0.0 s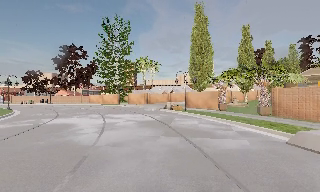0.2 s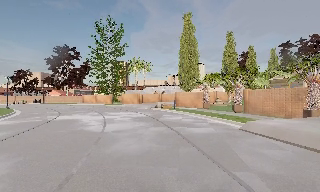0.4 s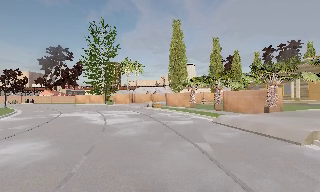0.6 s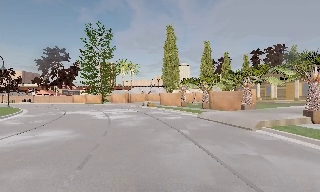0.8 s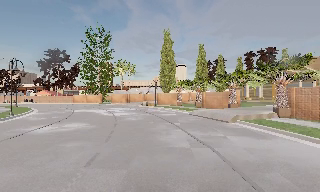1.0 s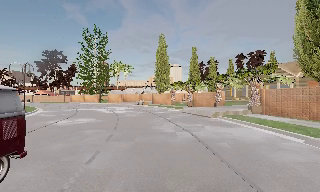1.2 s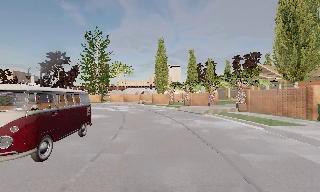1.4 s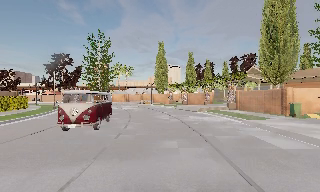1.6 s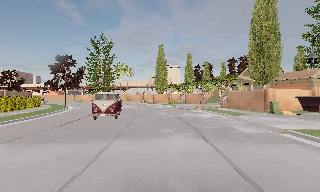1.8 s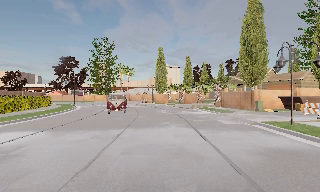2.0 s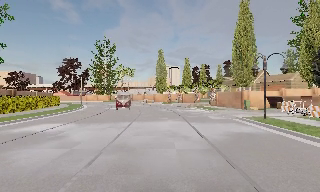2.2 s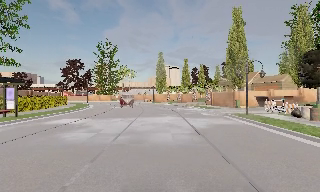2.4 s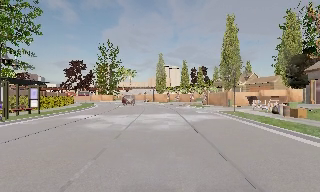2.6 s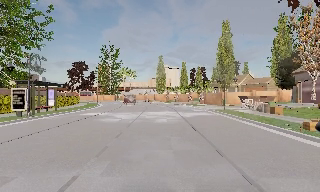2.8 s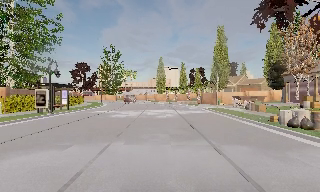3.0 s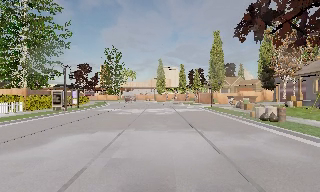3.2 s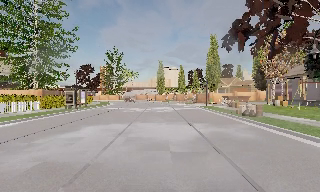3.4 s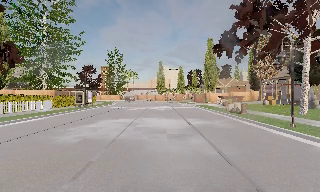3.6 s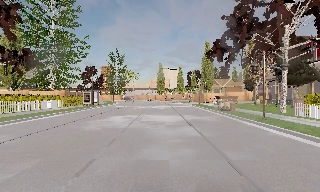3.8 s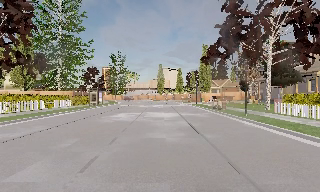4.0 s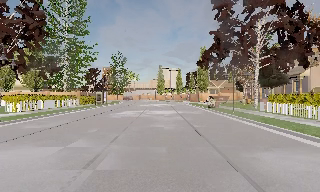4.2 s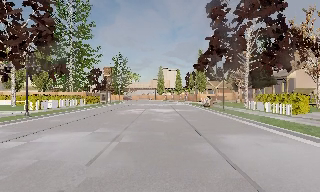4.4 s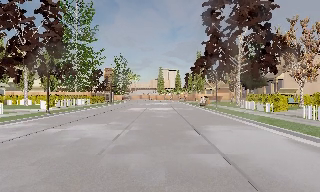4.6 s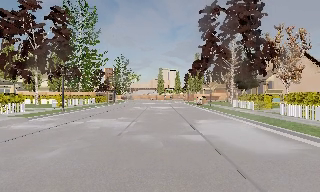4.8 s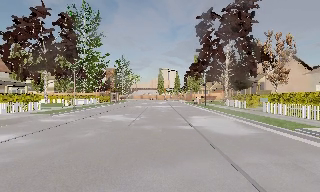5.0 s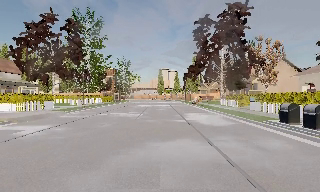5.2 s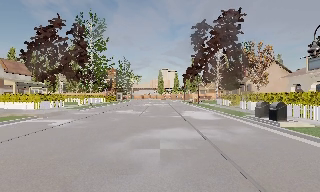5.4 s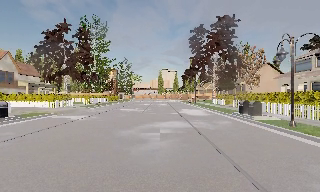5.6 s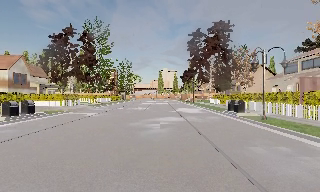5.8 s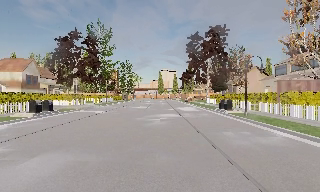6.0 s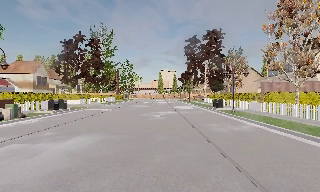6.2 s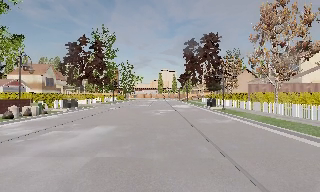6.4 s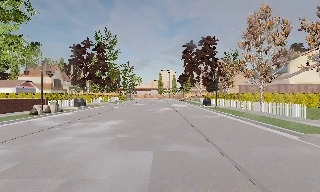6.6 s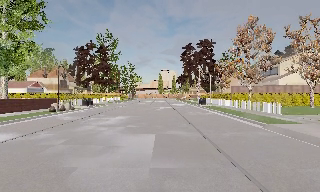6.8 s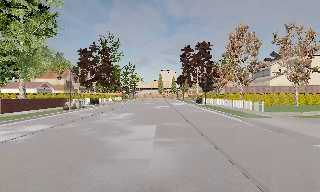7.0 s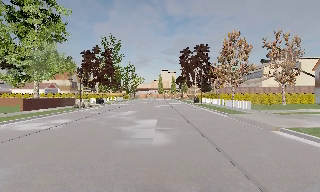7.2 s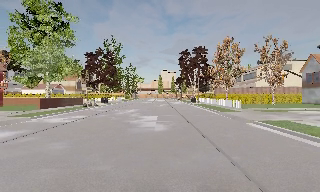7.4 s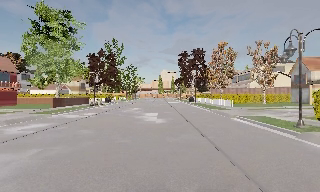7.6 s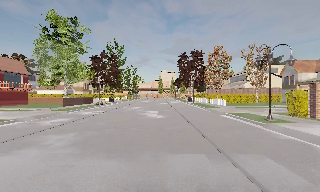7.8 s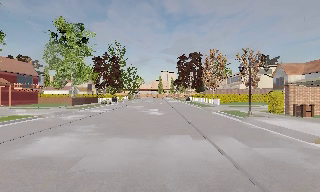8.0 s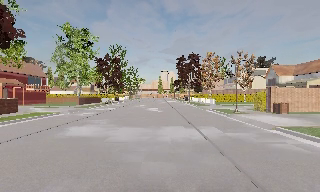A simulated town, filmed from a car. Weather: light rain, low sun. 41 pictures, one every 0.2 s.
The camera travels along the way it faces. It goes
backward.
0.0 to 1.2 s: The scene slides to the left, as the camera pans about 10 degrees to its right. It travels backward, about 13 m, so what stands in front gets smaller.
1.2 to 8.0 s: The camera travels backward, about 75 m, so what stands in front gets smaller.
The film runs backward here.
